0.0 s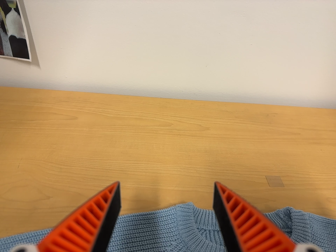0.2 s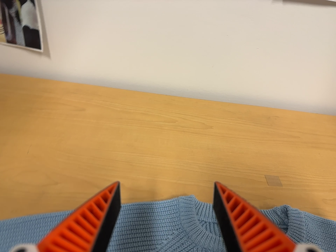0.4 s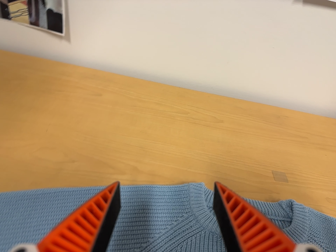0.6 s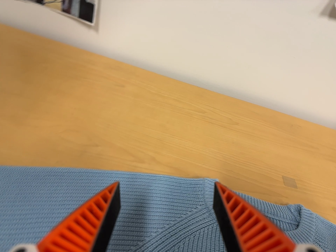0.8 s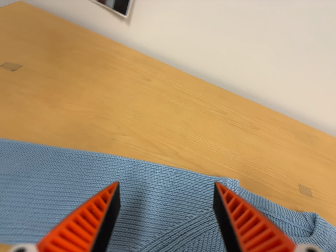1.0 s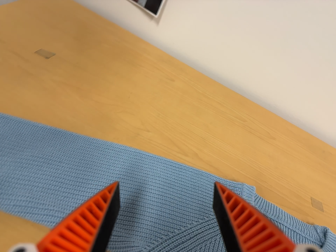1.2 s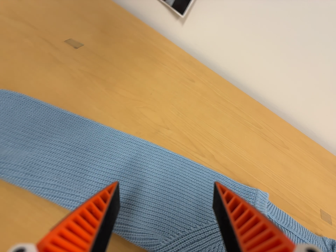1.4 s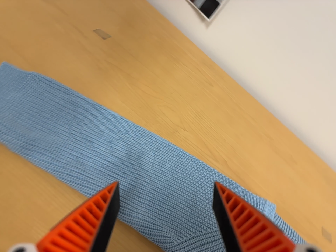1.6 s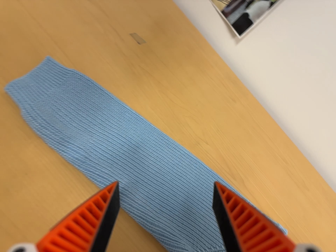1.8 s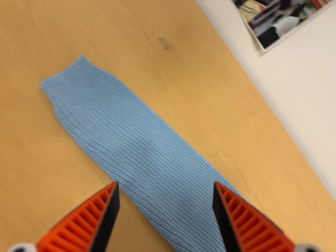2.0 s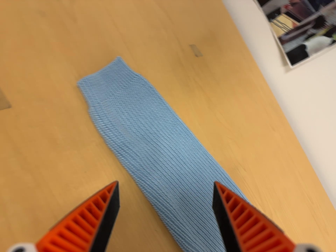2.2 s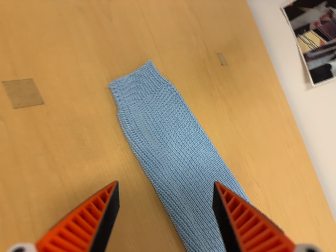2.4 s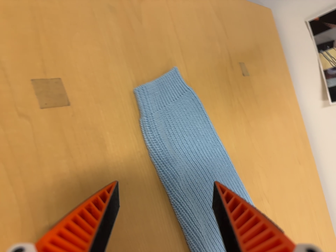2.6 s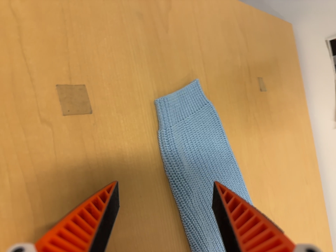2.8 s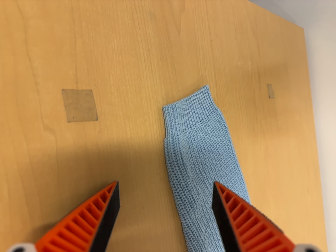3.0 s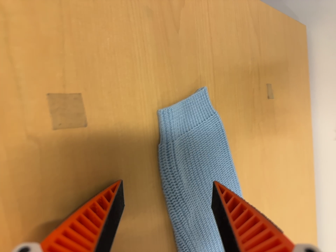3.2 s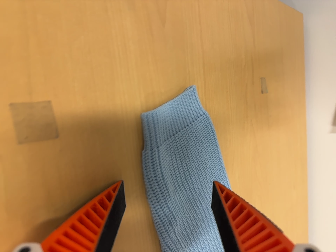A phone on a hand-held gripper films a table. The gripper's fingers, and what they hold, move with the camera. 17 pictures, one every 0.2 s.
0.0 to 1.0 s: The camera travels to its left and backward, about 16 cm, so close, fixed things drift to the right. It rolls about its line of sight by about 25 degrees, and the scene rotates clockwise.
1.0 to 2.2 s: The camera travels to its left, about 20 cm, so close, fixed things drift to the right. It rolls about its line of sight by about 40 degrees, and the scene rotates clockwise.
2.2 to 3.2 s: The camera travels toward the top of its view and forward, about 10 cm. Its aim tips toward the bottom of its view by about 10 degrees. It rolls about its line of sight by about 15 degrees, and the scene rotates clockwise.
The film runs forward here.
